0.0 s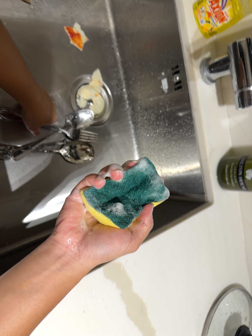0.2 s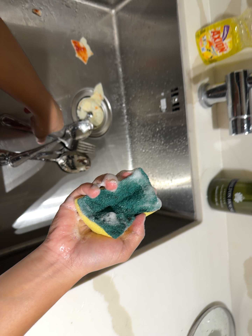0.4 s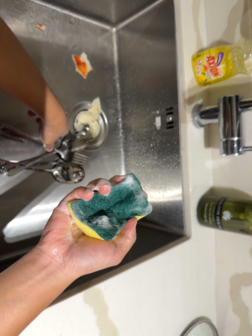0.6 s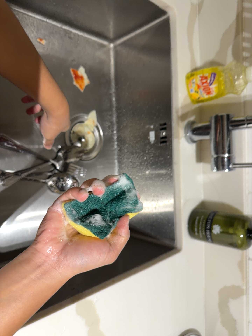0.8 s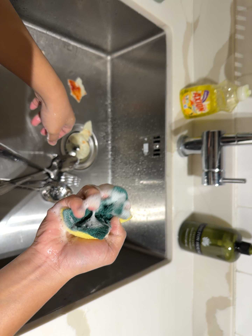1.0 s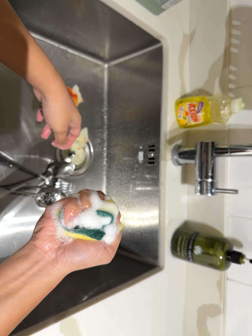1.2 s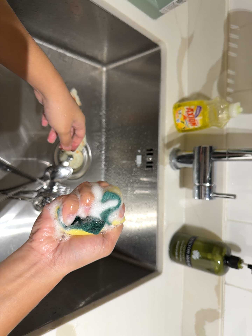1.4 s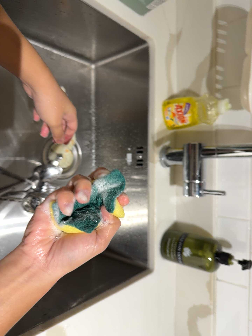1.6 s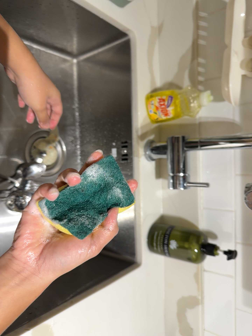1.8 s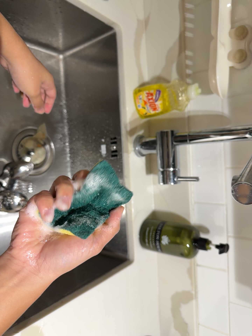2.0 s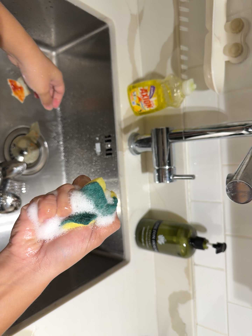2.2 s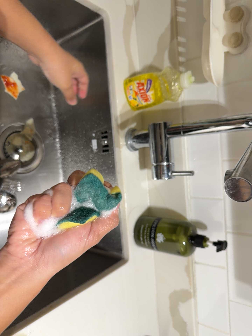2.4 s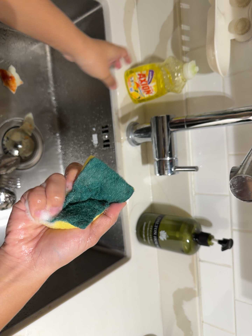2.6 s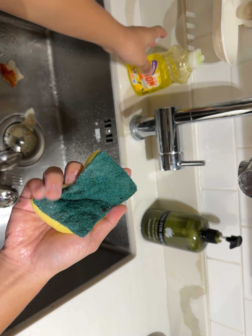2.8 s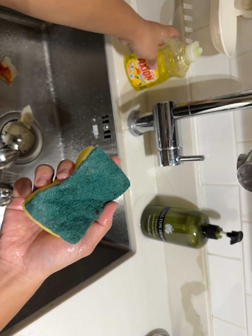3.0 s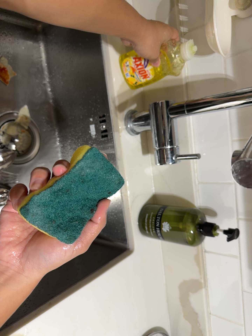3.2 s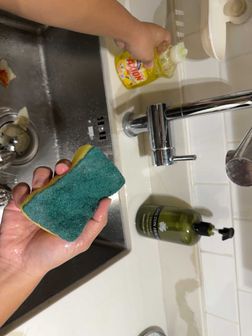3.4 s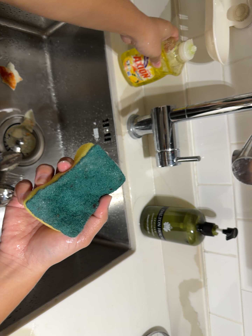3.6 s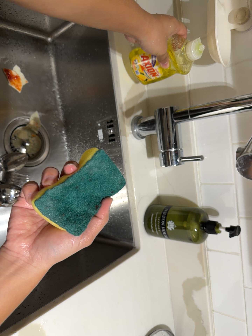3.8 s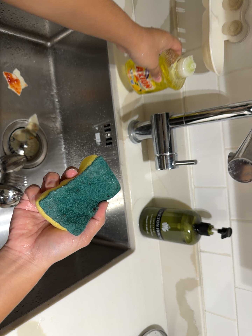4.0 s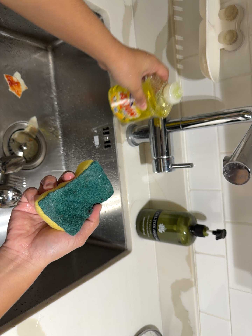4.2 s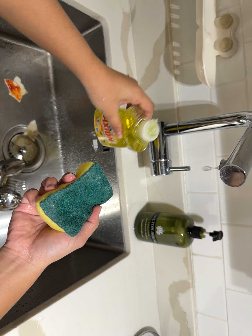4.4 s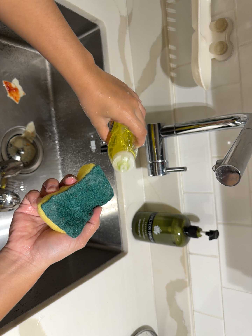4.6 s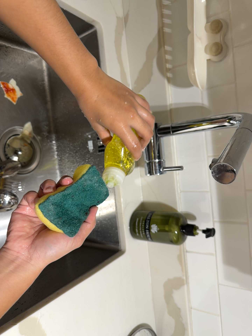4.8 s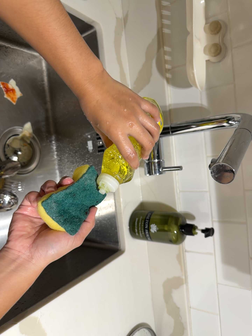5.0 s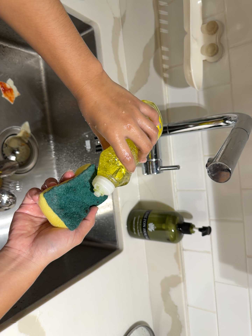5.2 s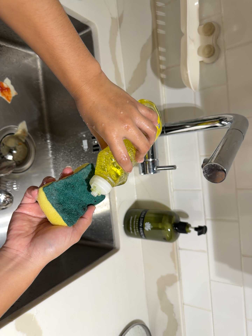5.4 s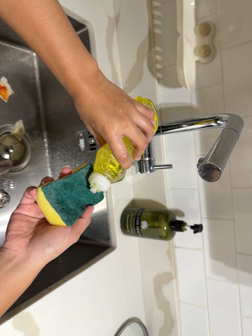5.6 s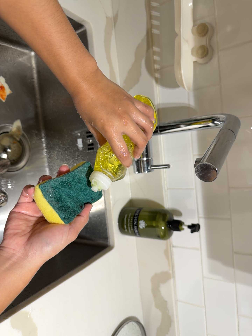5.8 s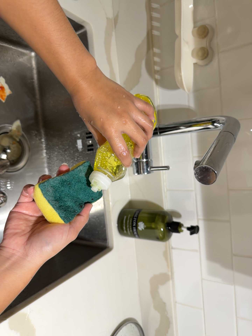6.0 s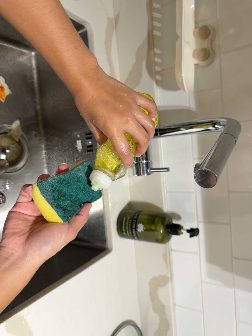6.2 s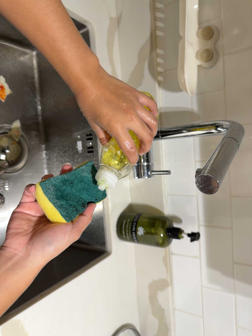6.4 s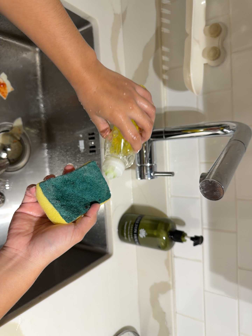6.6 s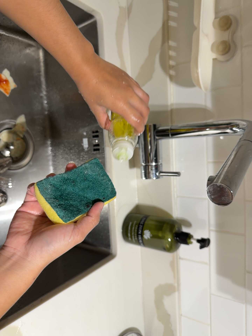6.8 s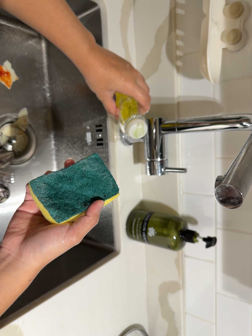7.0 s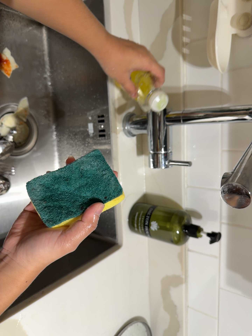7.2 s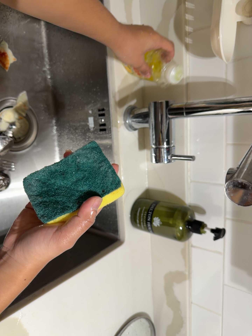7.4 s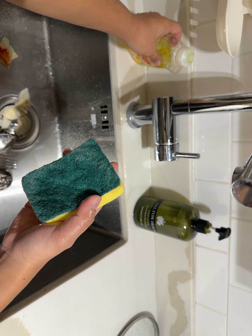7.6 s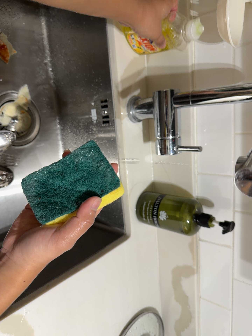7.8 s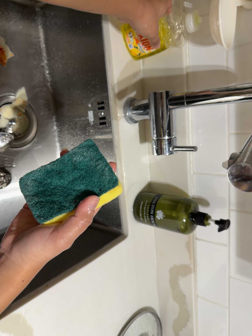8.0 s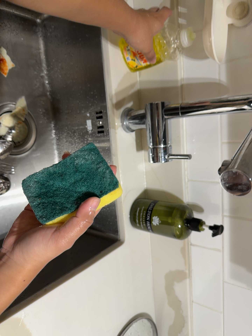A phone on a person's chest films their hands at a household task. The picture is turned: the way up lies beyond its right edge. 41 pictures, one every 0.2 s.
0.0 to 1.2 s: The camera travels toward the top of its view and backward, about 10 cm, so close, fixed things drift downward. It rolls about its line of sight by about 10 degrees, and the scene rotates clockwise.
1.2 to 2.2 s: The camera travels to its right, about 7 cm, so close, fixed things drift to the left.
2.2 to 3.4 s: The camera shifts only a little, or ends up much as it began.
3.4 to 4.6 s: The camera travels backward, about 7 cm, so what stands in front gets smaller.
4.6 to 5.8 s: The camera shifts only a little, or ends up much as it began.
5.8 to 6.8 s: The camera travels forward, about 7 cm, so what stands in front looms larger.
6.8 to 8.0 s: The camera shifts only a little, or ends up much as it began.
The film runs backward here.
